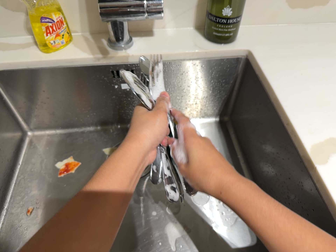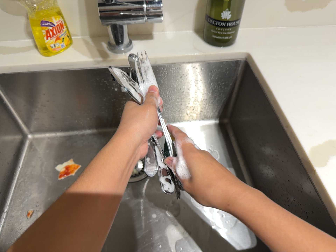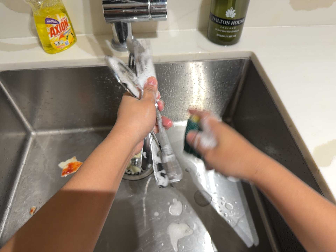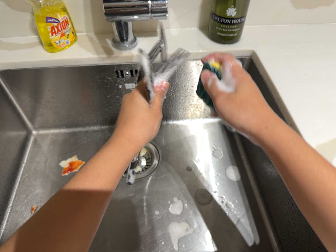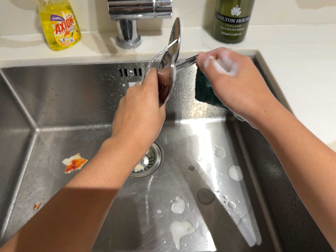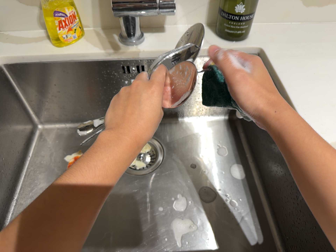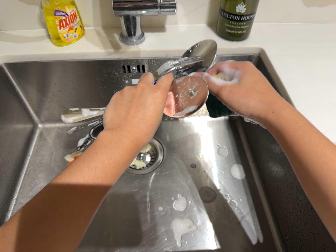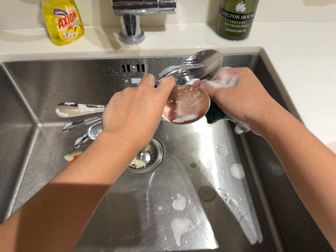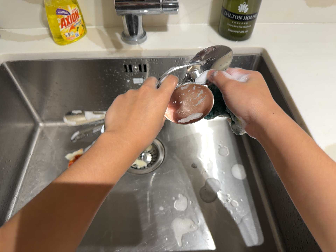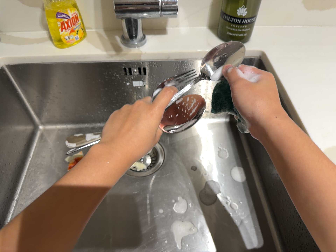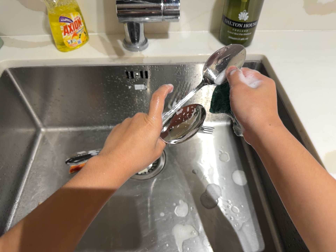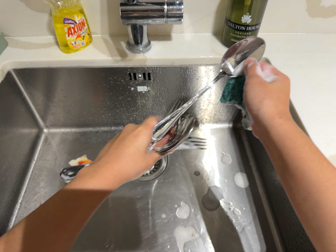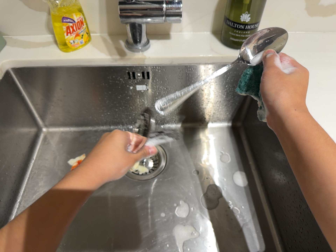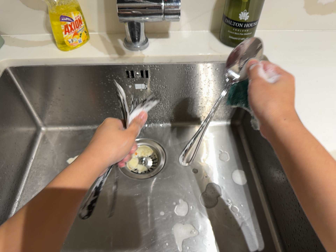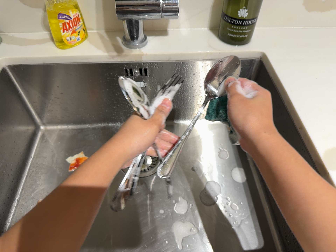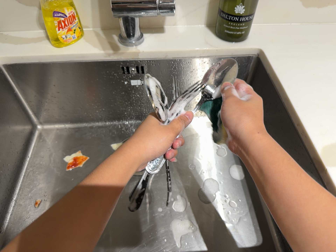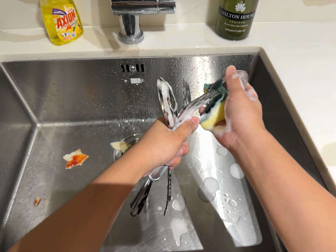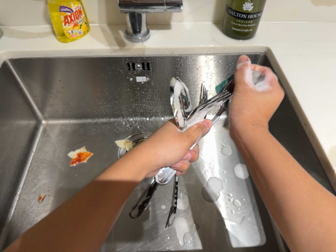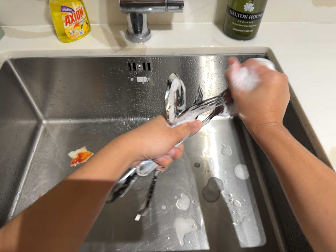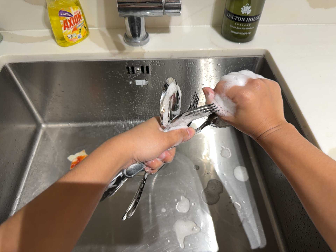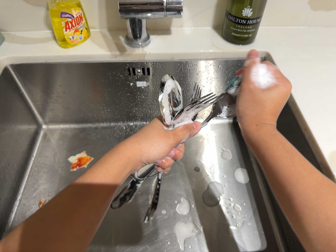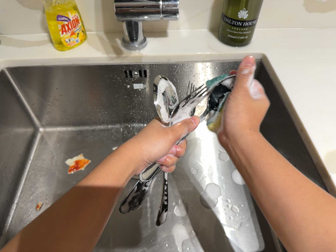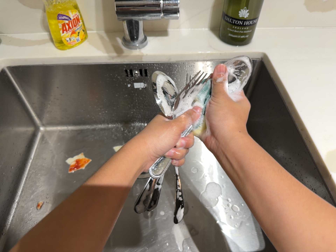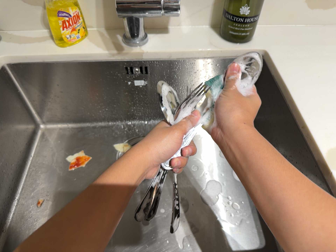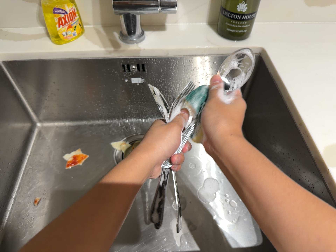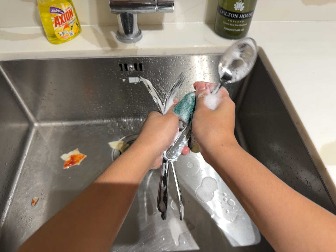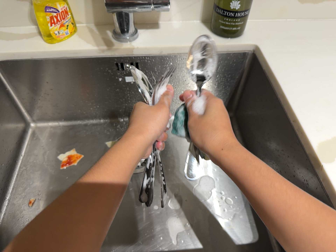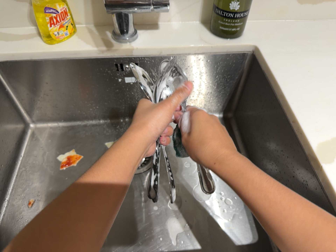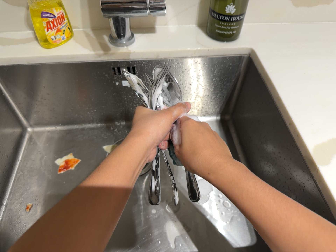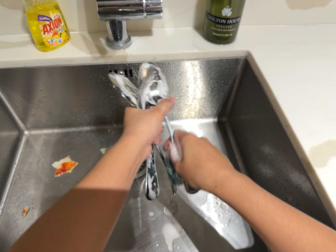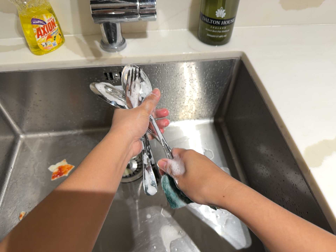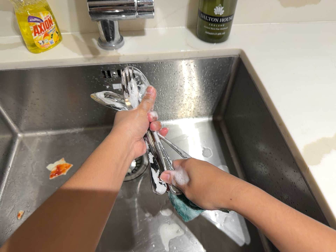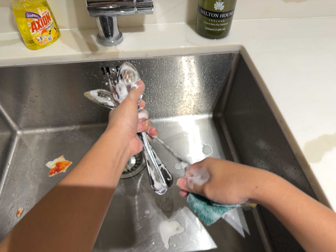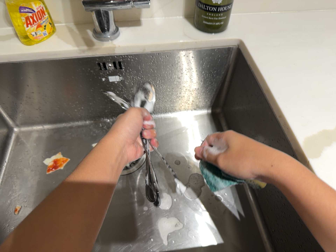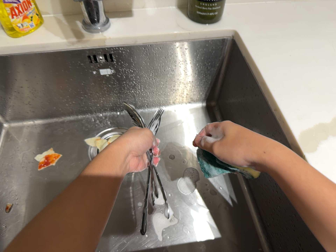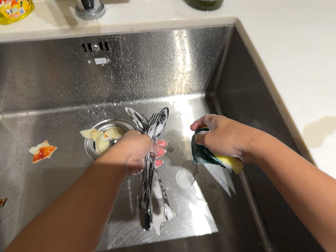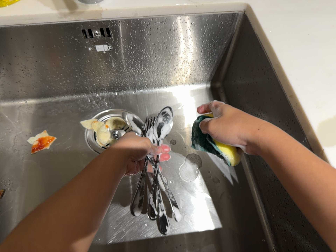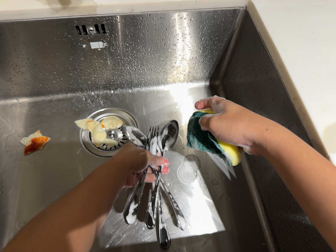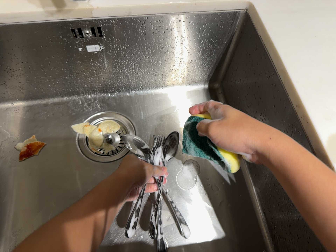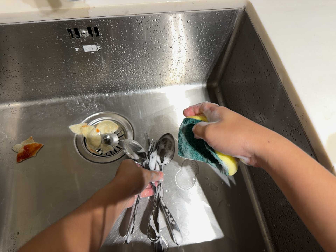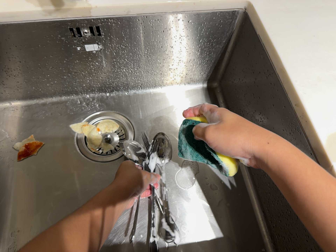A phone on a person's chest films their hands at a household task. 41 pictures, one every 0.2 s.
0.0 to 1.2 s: The camera shifts only a little, or ends up much as it began.
1.2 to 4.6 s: The camera keeps its place and its aim.
4.6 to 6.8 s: The camera shifts only a little, or ends up much as it began.
6.8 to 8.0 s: The camera travels forward, about 7 cm, so what stands in front looms larger.
The film runs forward here.
